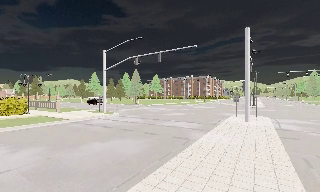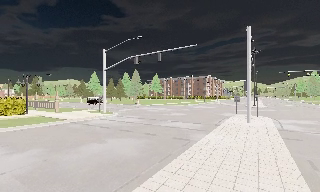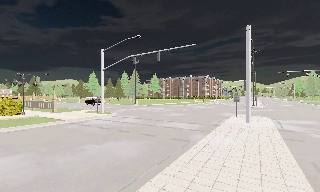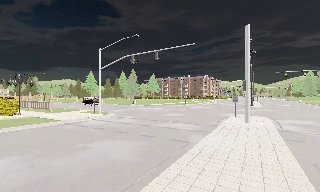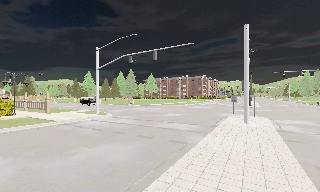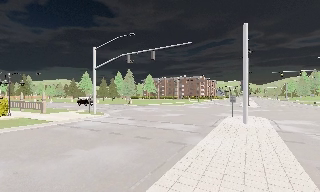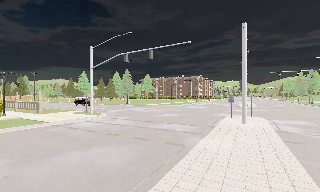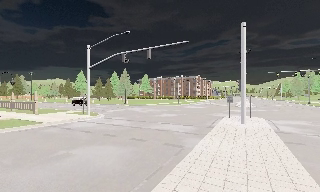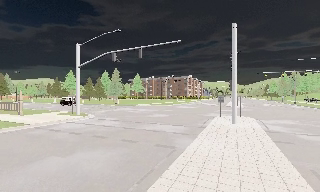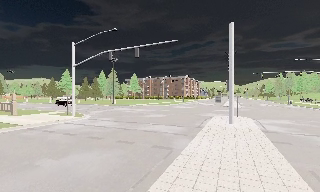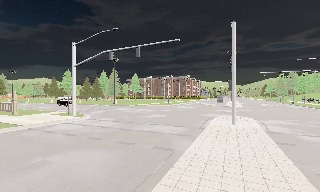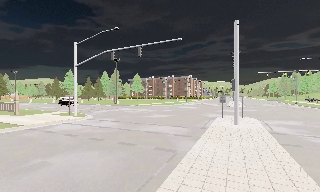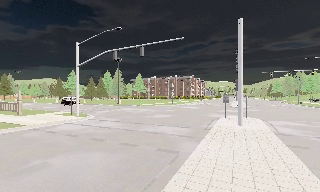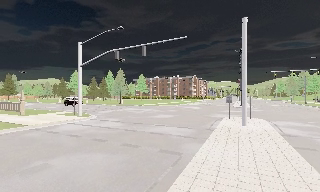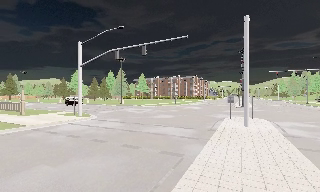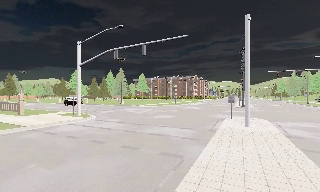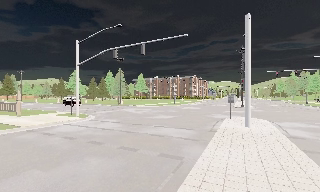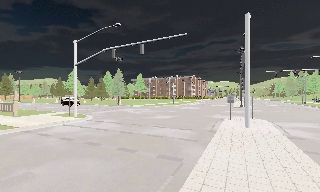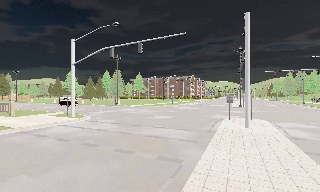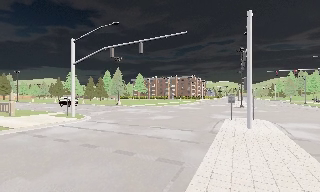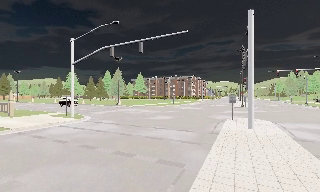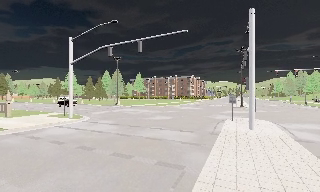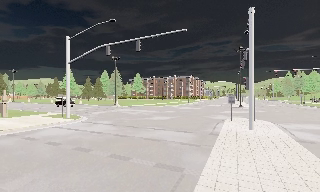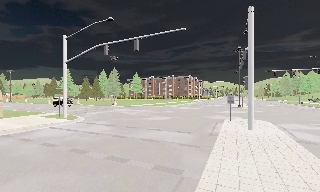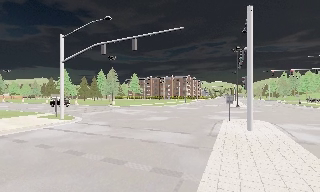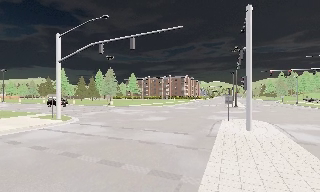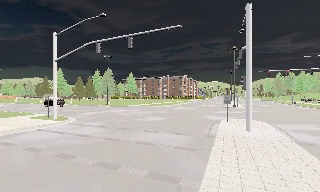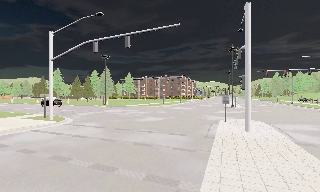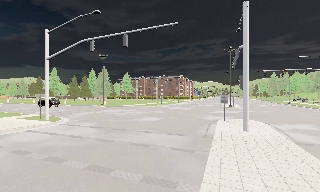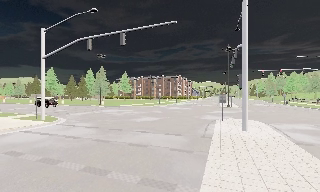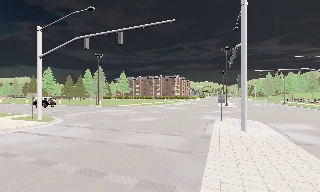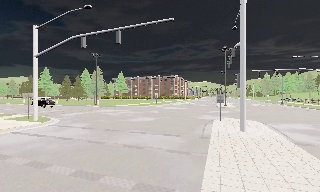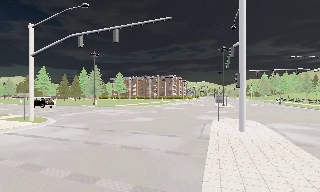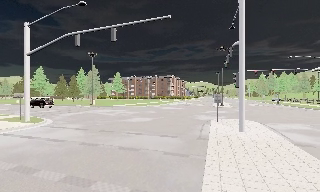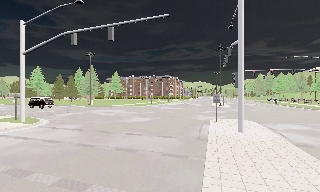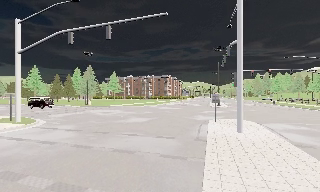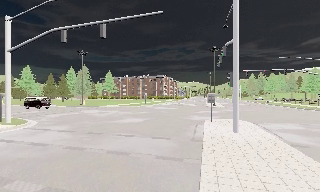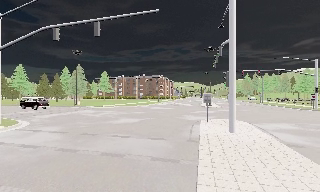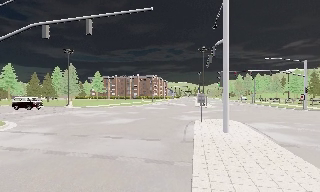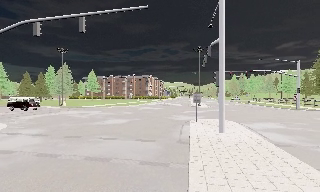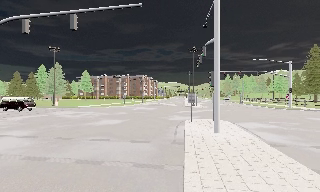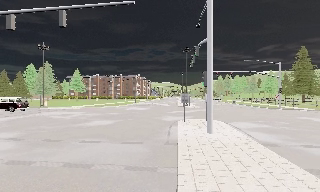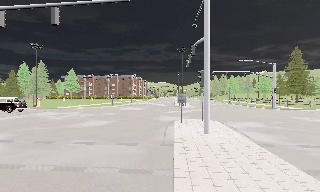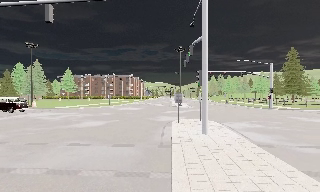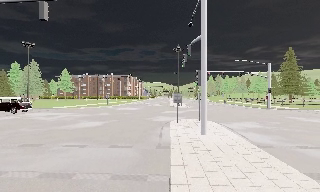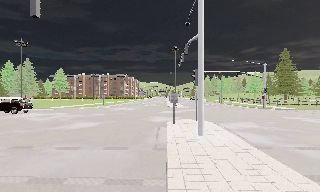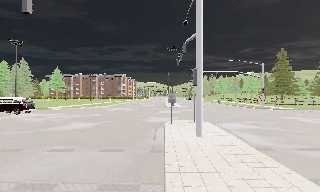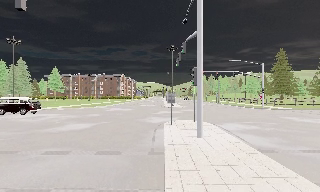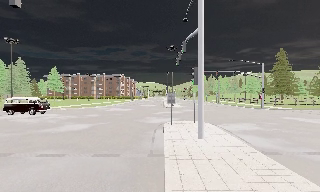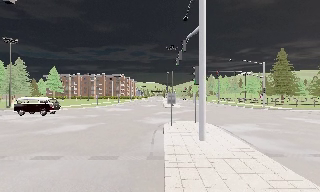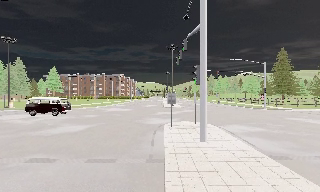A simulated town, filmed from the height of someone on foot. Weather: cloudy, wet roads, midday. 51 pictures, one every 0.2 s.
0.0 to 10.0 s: The camera swings to its right by about 30 degrees, and the scene slides to the left. It travels forward, about 8 m.
The film runs forward here.
